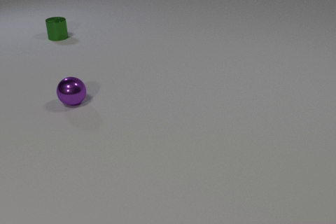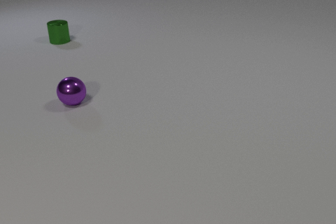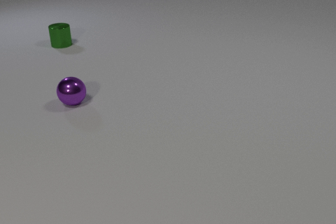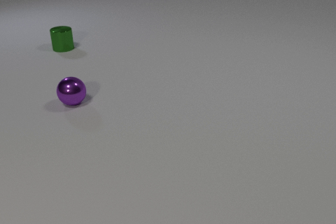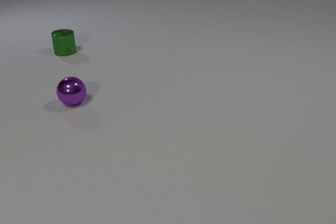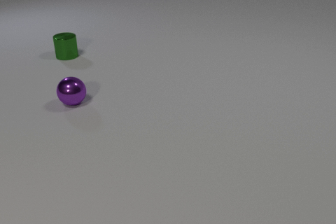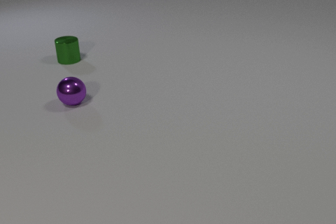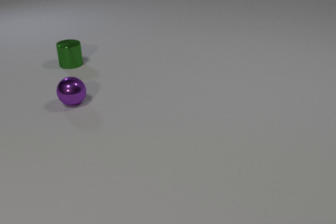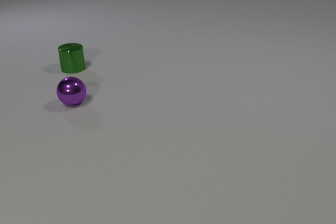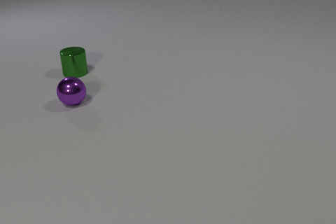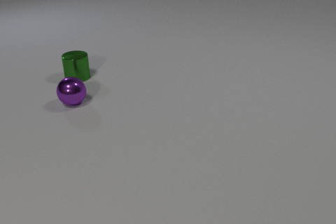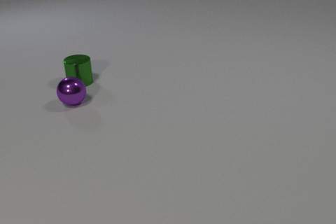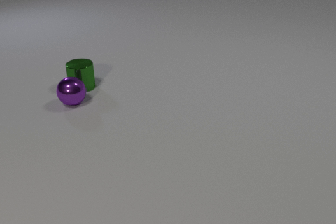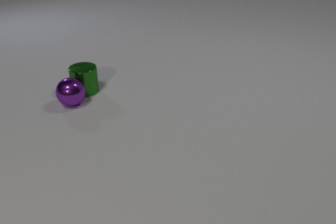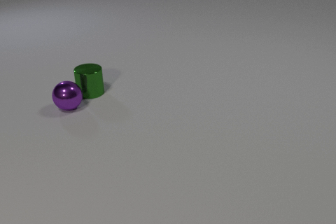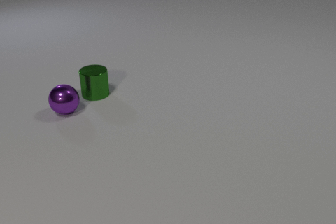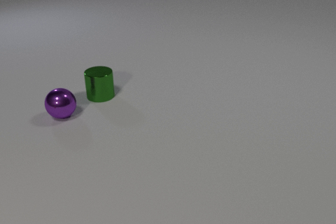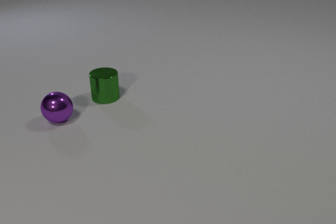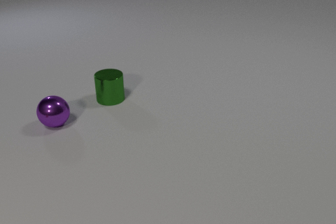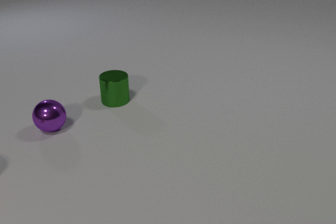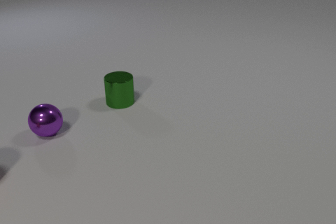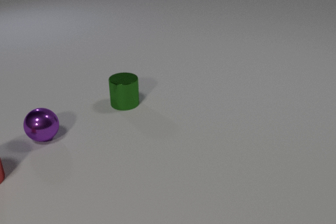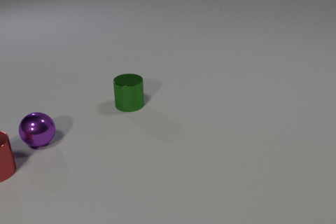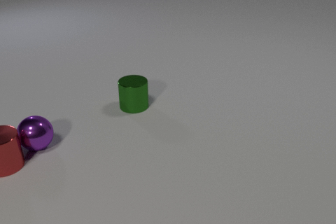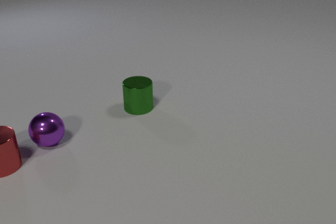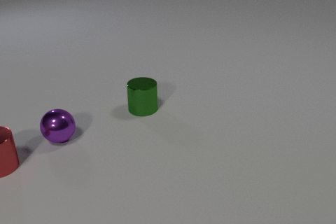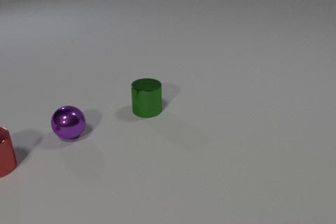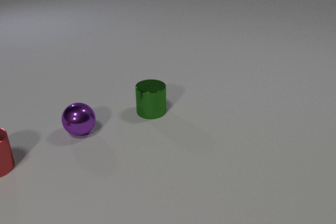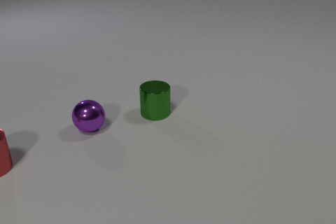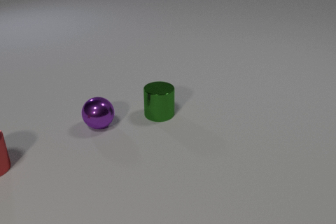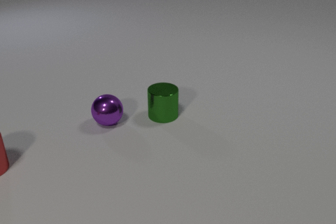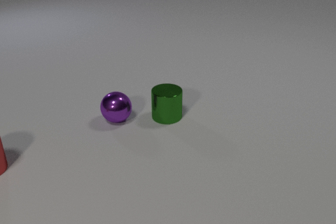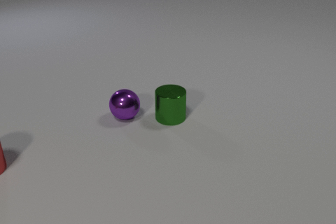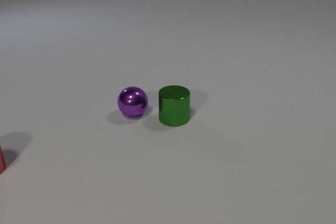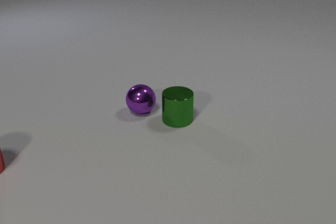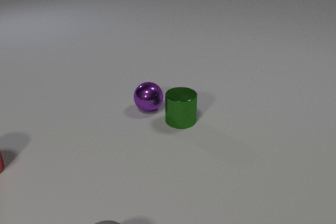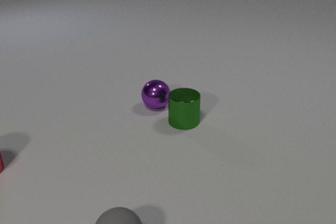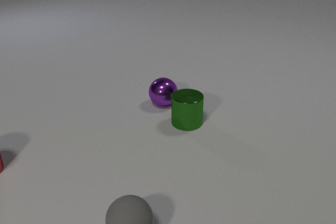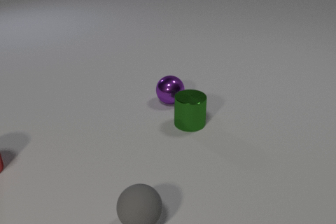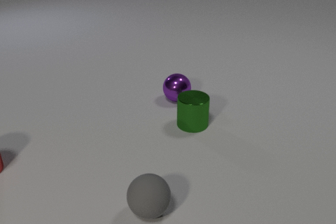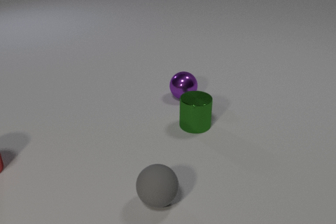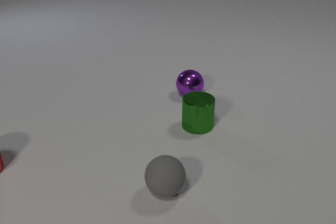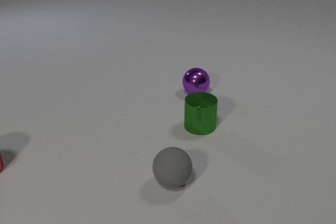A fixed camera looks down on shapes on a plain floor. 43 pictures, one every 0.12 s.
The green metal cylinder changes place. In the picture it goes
toward the camera.
0.00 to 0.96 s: The green metal cylinder slides toward the camera.
0.96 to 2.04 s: The green metal cylinder slides toward the camera and to the right. The purple metal sphere rolls toward the camera and to the left. The green metal cylinder and the purple metal sphere collide.
2.04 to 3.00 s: The green metal cylinder slides to the right and toward the camera. The purple metal sphere rolls toward the camera. The red metal cylinder comes in at the left edge, slides to the right and away from the camera. The purple metal sphere and the red metal cylinder collide.
3.00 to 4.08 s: The green metal cylinder slides to the right and toward the camera. The purple metal sphere rolls to the right and away from the camera. The red metal cylinder slides to the left.
4.08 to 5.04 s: The green metal cylinder slides to the right and toward the camera. The purple metal sphere rolls to the right and away from the camera. The gray rubber sphere comes in at the bottom edge, rolls away from the camera and to the right.
What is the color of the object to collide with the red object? purple.
What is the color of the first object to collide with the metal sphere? green.
How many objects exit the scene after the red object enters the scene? 0.
